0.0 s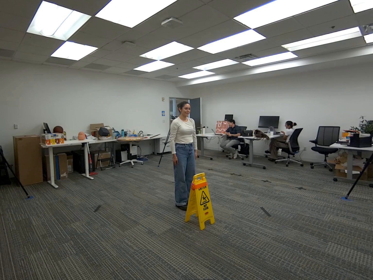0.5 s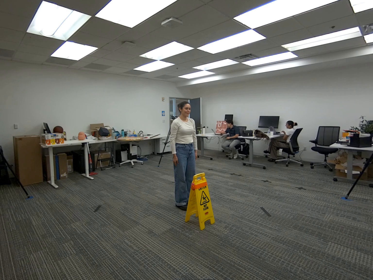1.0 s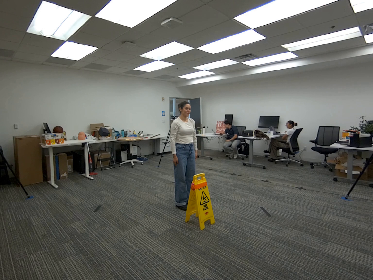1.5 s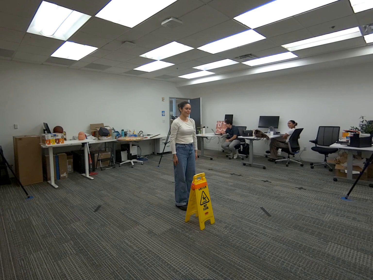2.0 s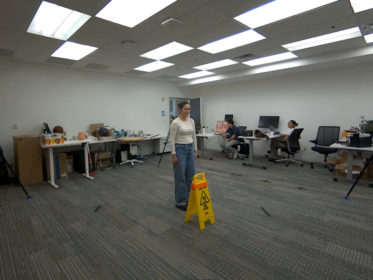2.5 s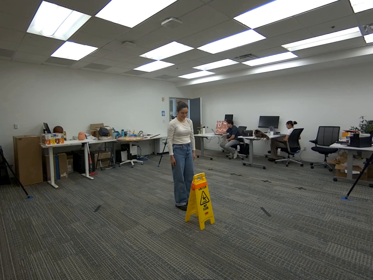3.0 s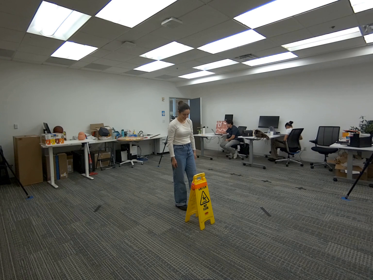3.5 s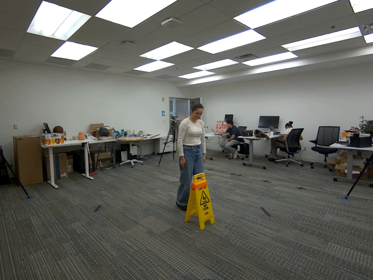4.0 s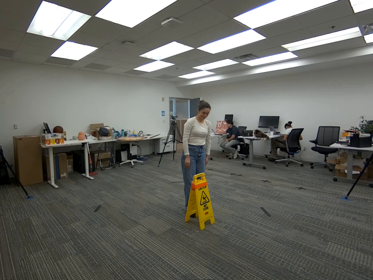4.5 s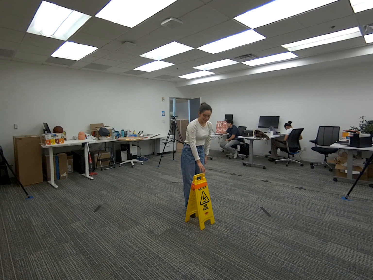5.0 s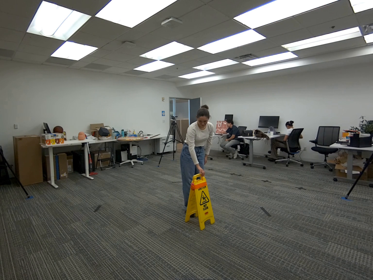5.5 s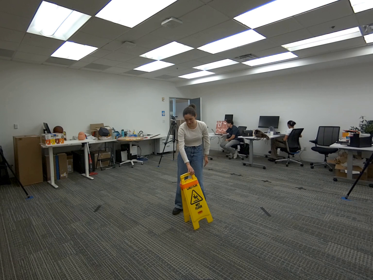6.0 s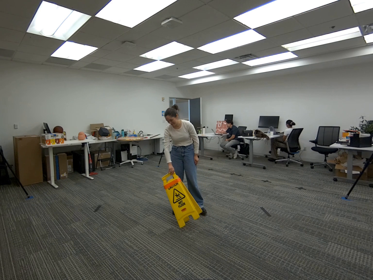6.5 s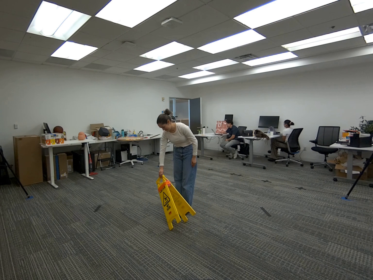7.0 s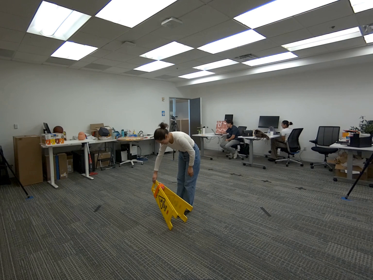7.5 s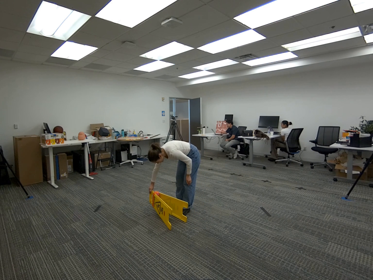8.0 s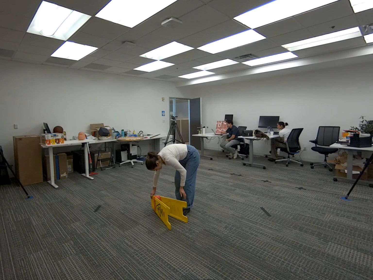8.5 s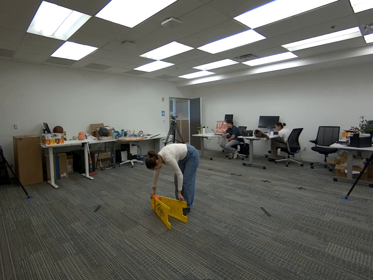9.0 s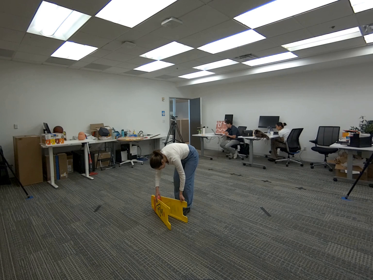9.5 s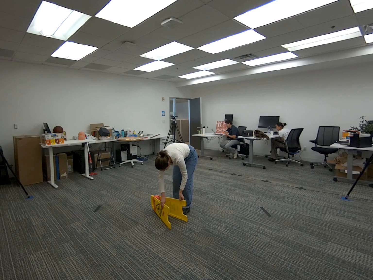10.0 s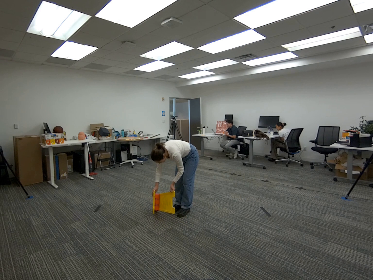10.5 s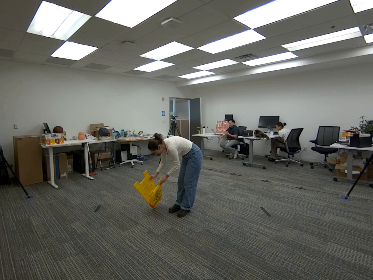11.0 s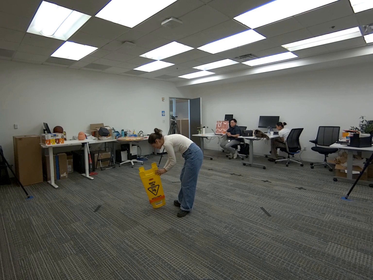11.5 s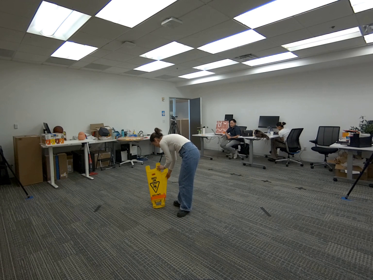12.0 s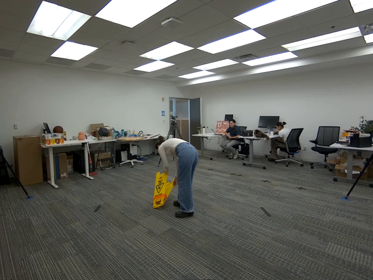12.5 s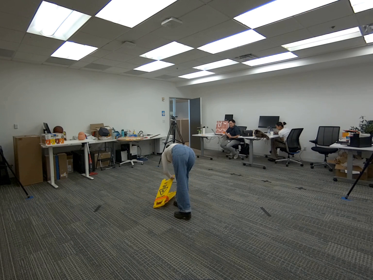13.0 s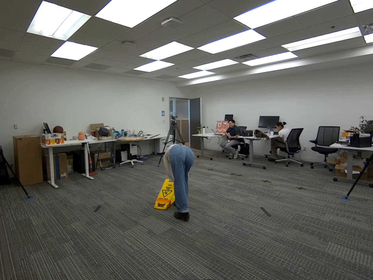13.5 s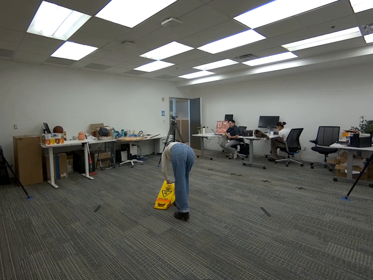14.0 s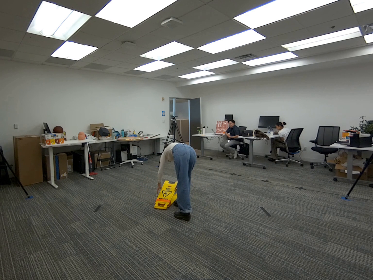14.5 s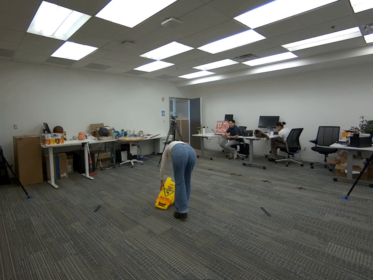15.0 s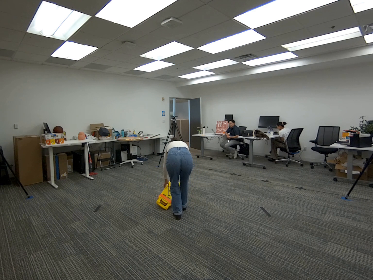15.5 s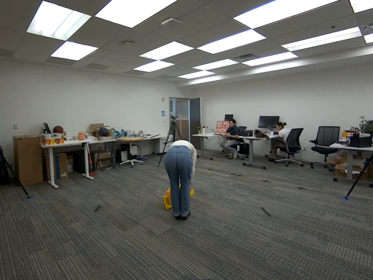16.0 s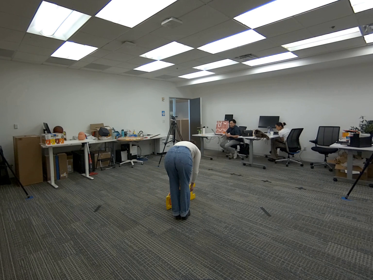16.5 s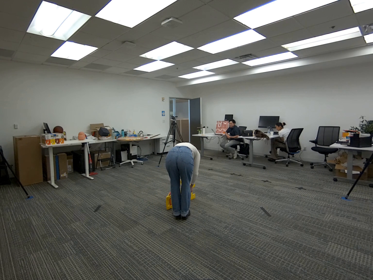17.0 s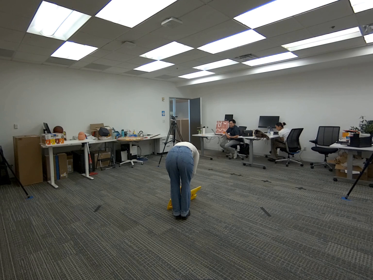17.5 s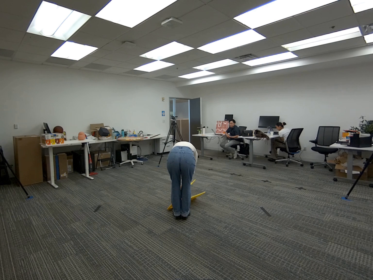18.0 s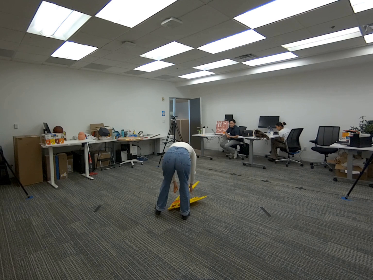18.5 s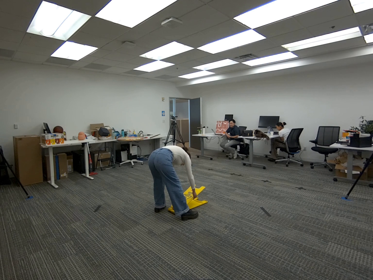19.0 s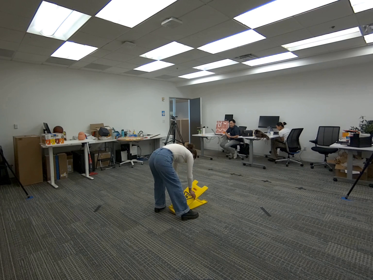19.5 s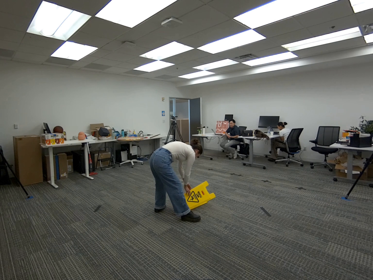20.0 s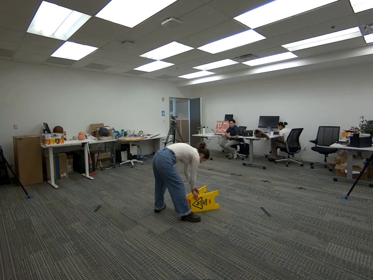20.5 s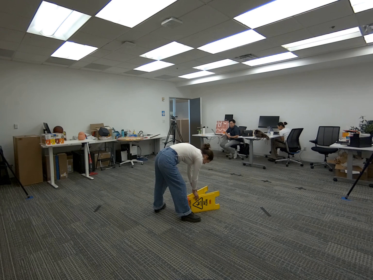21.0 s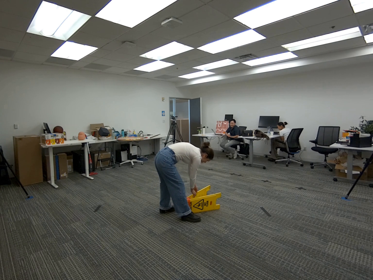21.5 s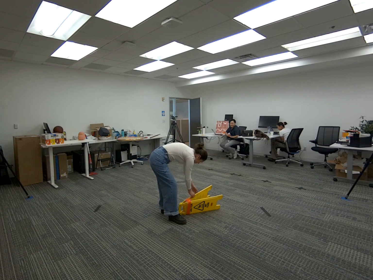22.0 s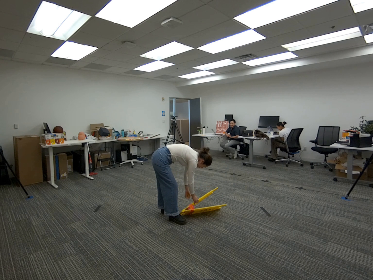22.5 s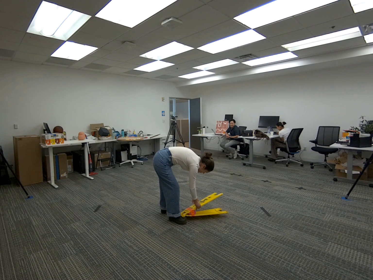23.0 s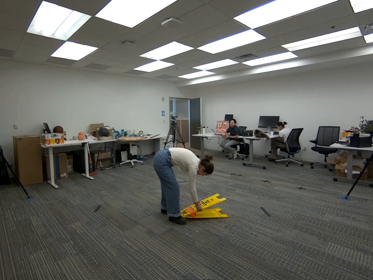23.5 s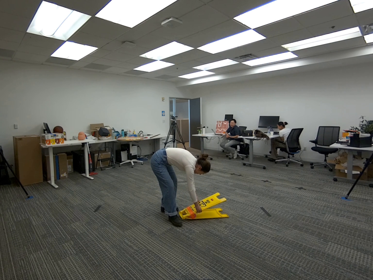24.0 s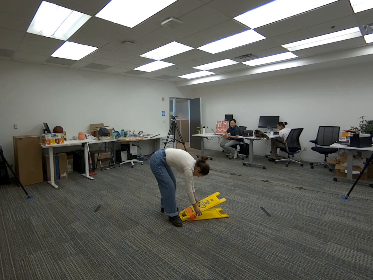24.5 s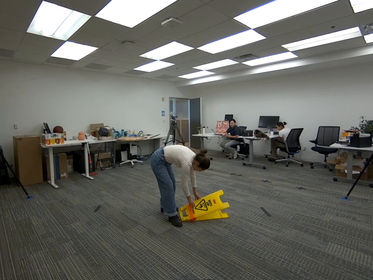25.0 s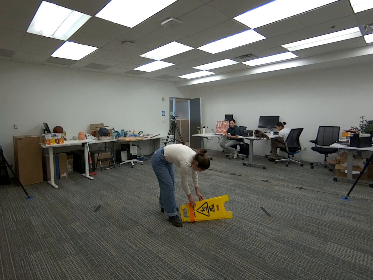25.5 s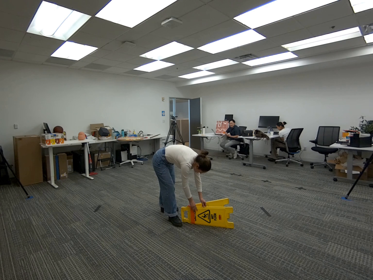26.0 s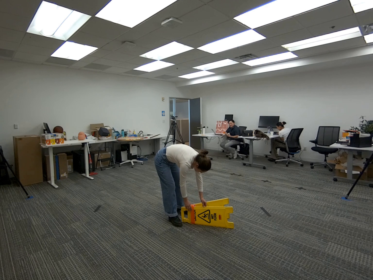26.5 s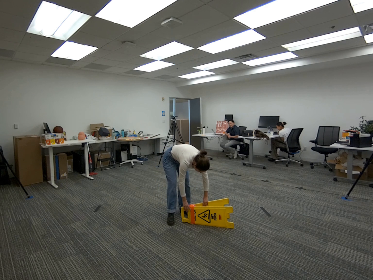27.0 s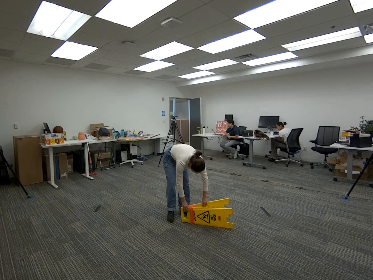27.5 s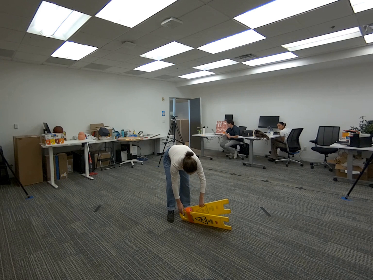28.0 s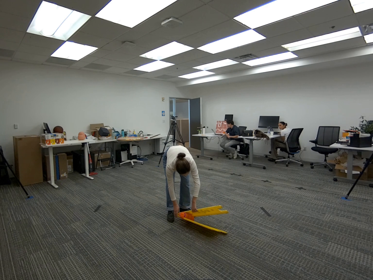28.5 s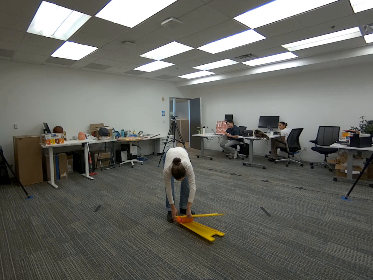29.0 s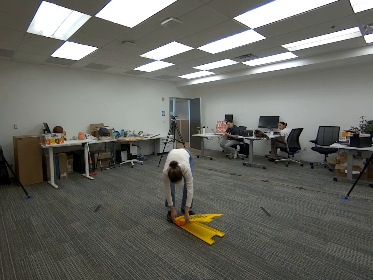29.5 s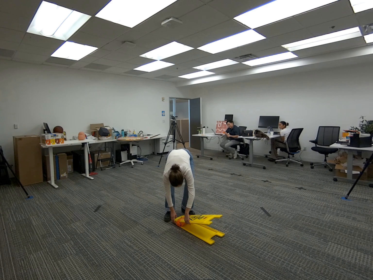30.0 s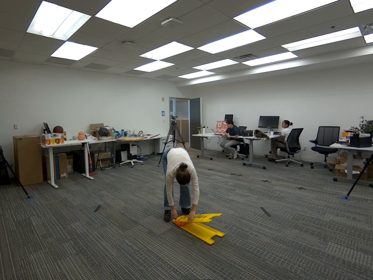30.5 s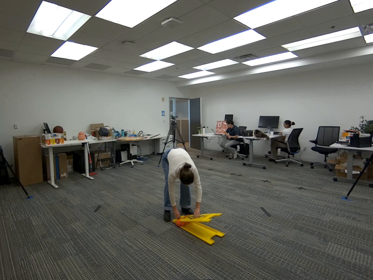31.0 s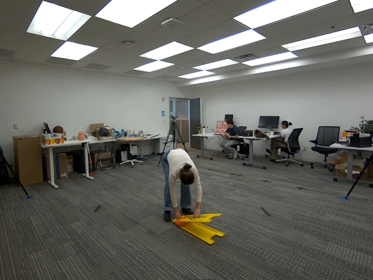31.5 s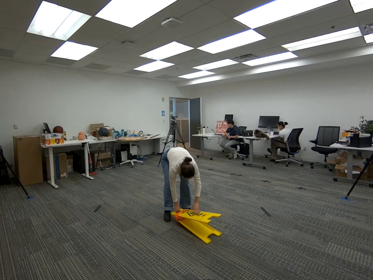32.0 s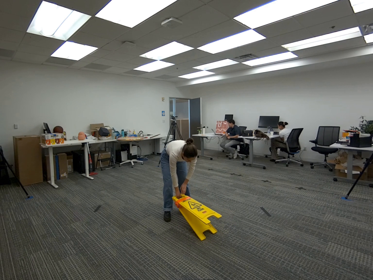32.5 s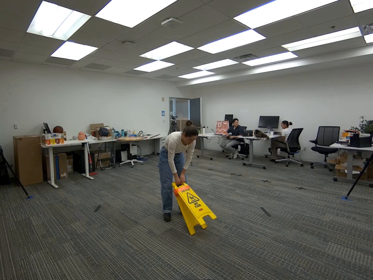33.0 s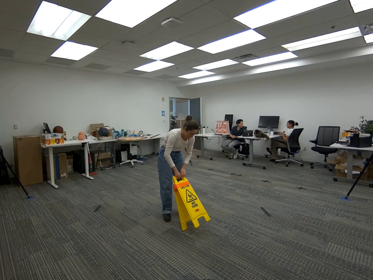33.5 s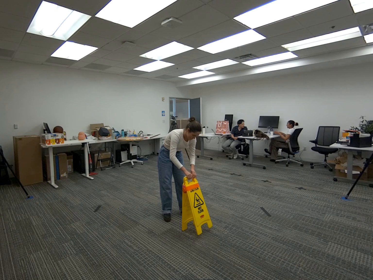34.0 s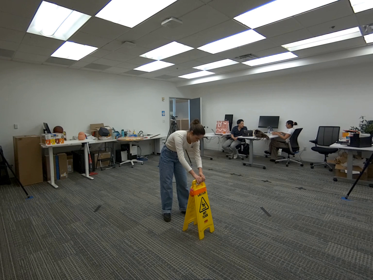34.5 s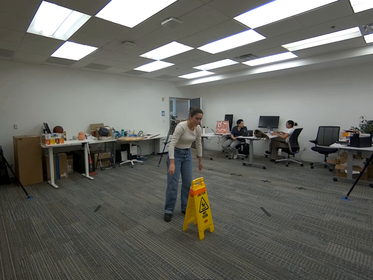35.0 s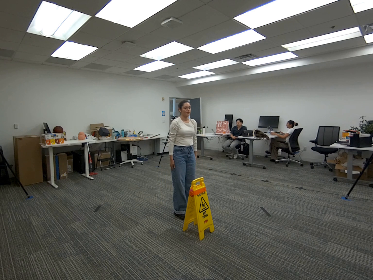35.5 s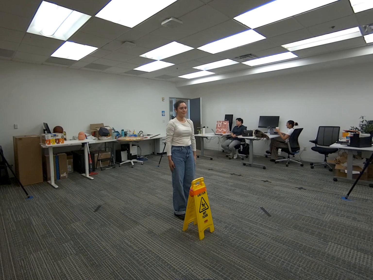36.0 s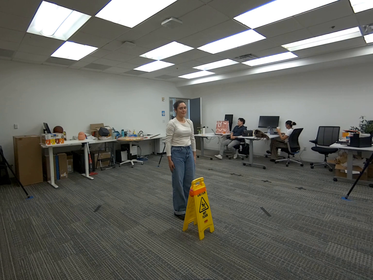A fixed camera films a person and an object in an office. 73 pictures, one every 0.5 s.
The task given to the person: Walk to the wet floor sign and use one hand to lower it to the ground. While holding the sign, begin rotating it, using your other hand for support as needed. Continue rotating the sign until finished, then place it back upright.
